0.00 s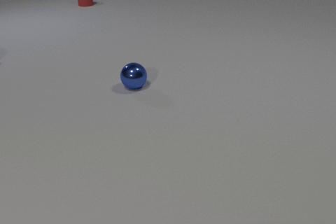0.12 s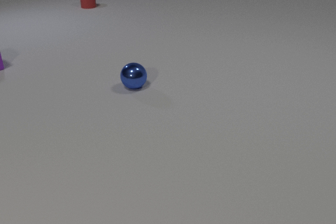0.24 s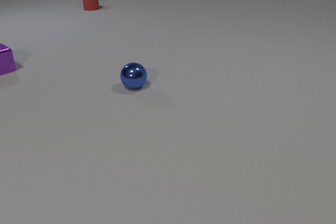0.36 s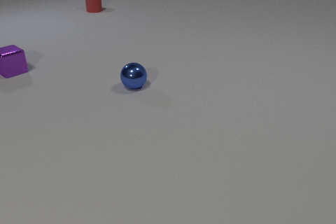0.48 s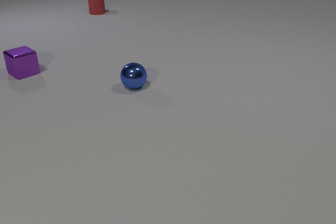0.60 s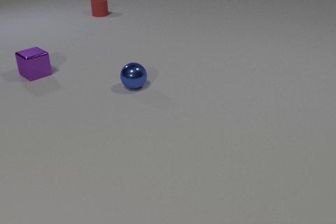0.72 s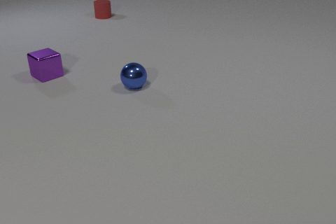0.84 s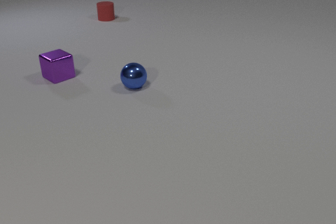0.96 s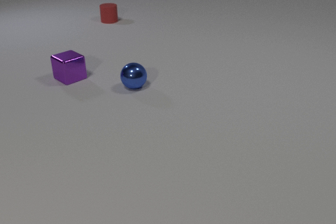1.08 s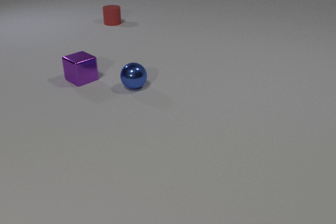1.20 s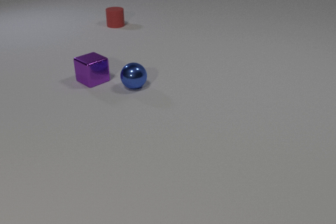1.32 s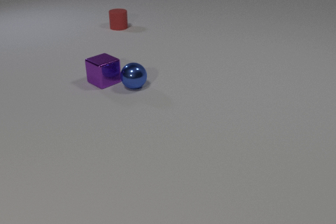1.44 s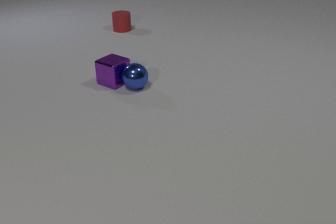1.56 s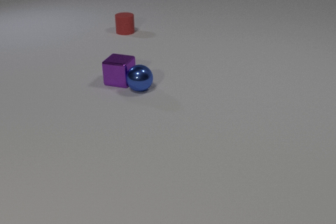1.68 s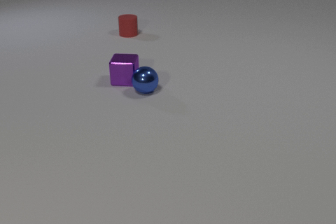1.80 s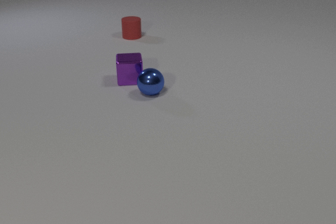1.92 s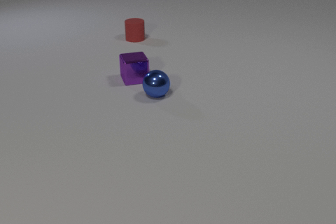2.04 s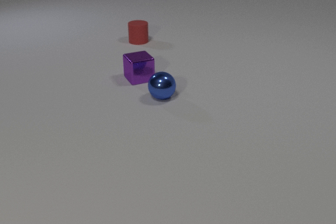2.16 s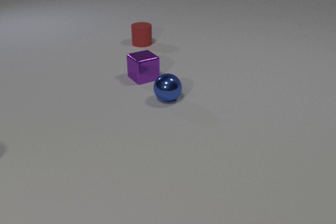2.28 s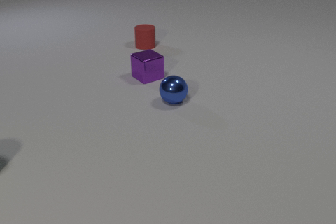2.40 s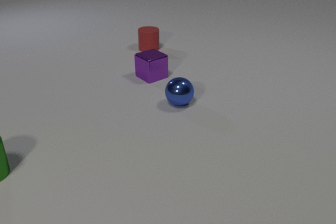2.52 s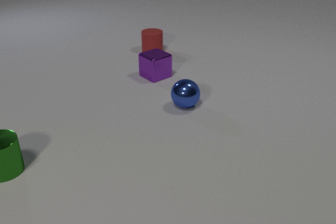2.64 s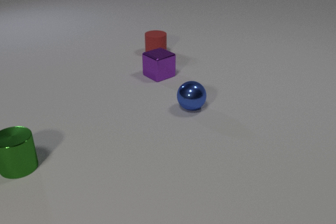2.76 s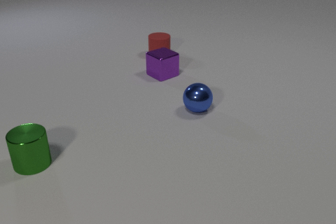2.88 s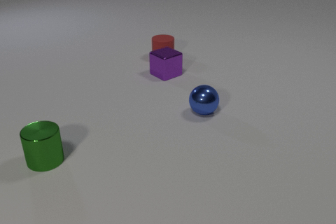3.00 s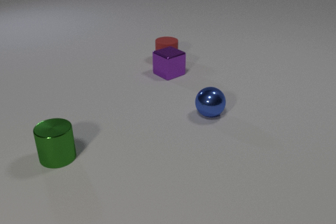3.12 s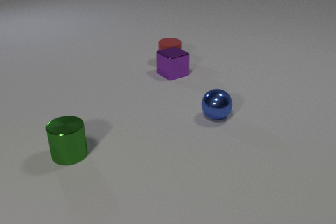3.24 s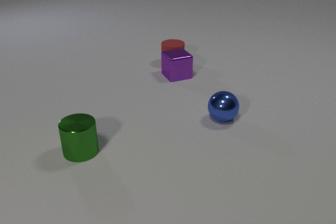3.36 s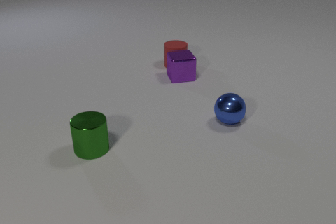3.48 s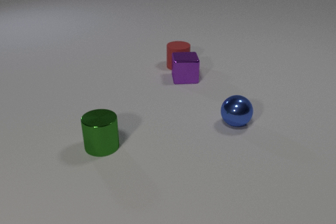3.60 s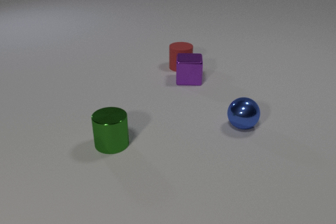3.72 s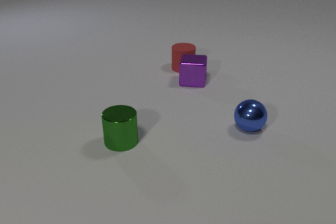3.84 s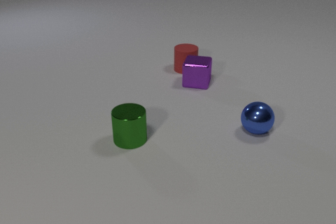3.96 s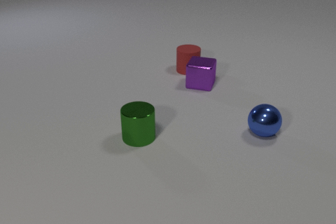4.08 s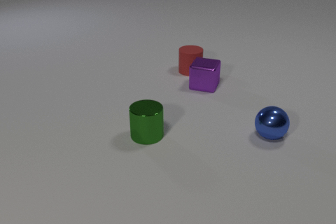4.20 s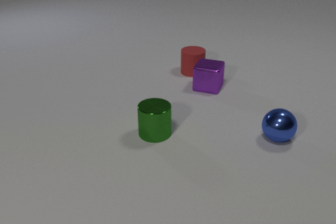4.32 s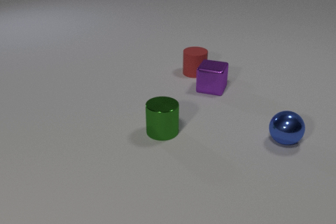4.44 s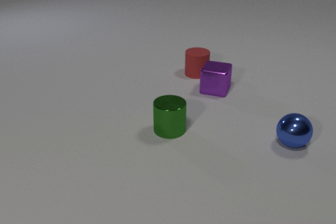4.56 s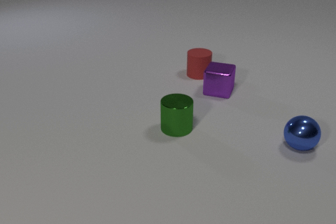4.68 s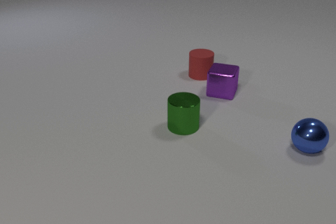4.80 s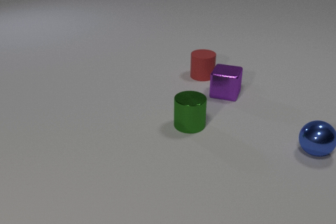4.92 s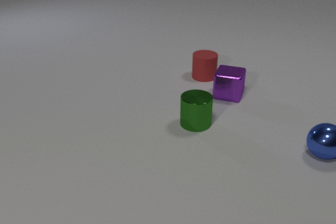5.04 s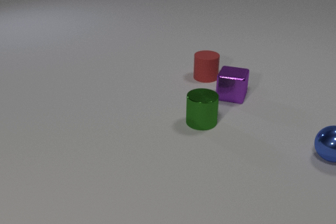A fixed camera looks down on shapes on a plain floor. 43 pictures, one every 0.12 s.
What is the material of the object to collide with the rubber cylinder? metal.
Are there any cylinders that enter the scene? yes.
Are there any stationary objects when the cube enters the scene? yes.
0.00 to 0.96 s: The purple metal cube comes in at the left edge, slides to the right and toward the camera. The red rubber cylinder slides toward the camera.
0.96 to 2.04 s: The purple metal cube slides to the right, spins so that its near face slides to the right, counterclockwise seen from above. The blue metal sphere rolls to the right and toward the camera. The red rubber cylinder slides toward the camera and to the right. The purple metal cube and the blue metal sphere collide.
2.04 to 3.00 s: The purple metal cube slides to the right. The blue metal sphere rolls to the right and toward the camera. The red rubber cylinder slides toward the camera and to the right. The green metal cylinder comes in at the left edge, slides to the right.
3.00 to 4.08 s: The purple metal cube slides to the right and toward the camera, spins so that its near face slides to the left, clockwise seen from above. The blue metal sphere rolls to the right and toward the camera. The red rubber cylinder slides toward the camera and to the right. The green metal cylinder slides to the right. The purple metal cube and the red rubber cylinder collide.
4.08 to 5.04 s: The purple metal cube slides to the right and toward the camera. The blue metal sphere rolls to the right. The red rubber cylinder slides to the right and toward the camera. The green metal cylinder slides to the right and away from the camera.
